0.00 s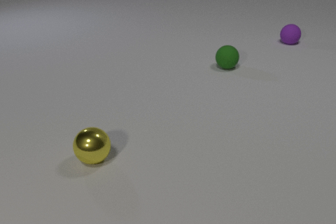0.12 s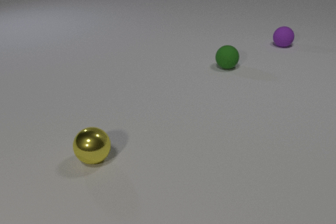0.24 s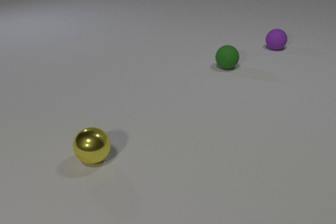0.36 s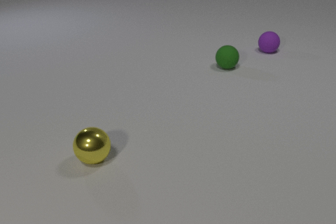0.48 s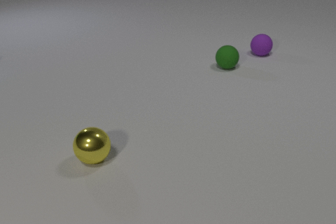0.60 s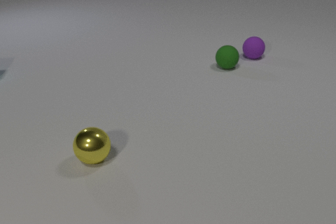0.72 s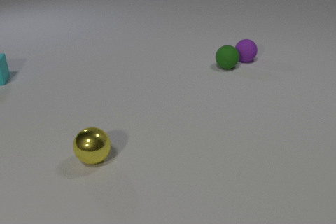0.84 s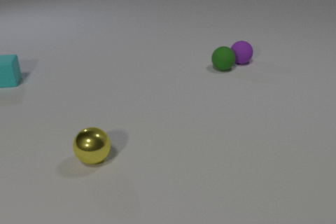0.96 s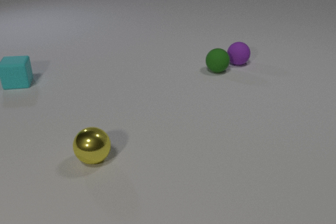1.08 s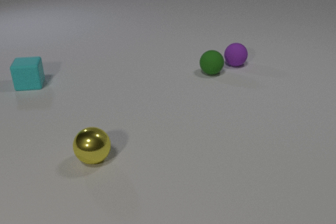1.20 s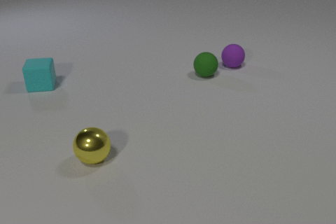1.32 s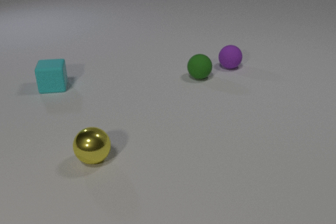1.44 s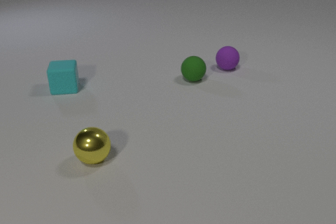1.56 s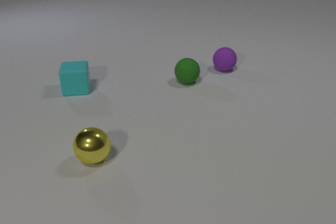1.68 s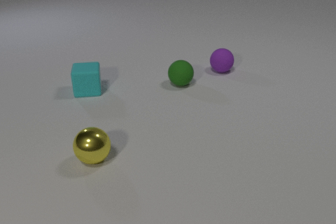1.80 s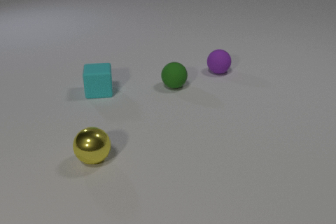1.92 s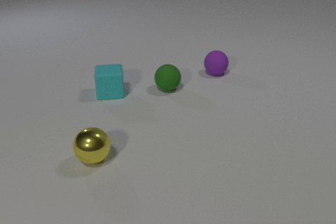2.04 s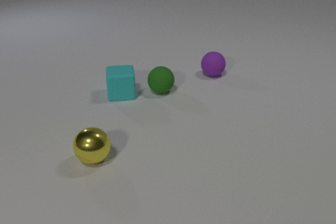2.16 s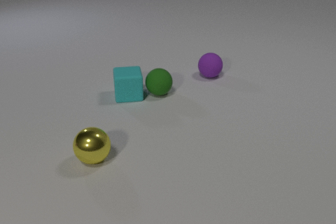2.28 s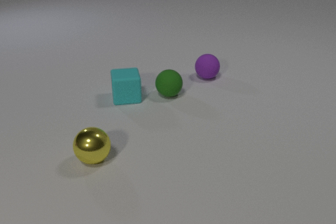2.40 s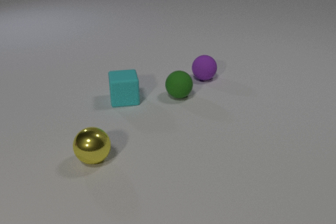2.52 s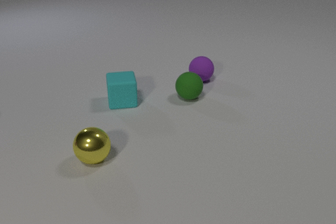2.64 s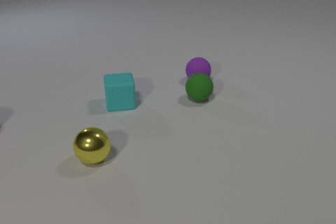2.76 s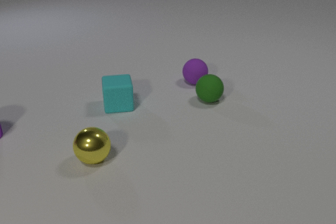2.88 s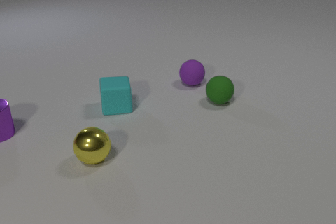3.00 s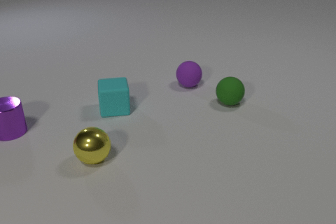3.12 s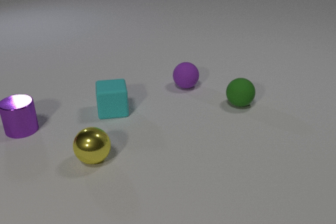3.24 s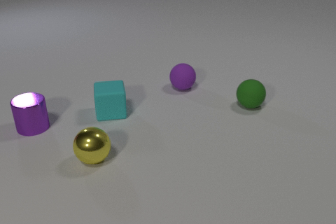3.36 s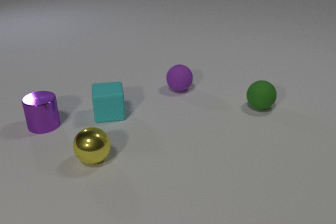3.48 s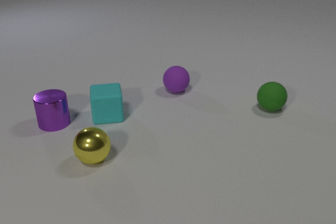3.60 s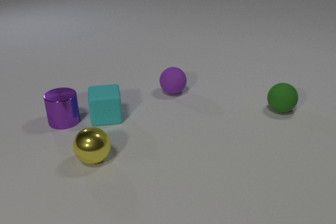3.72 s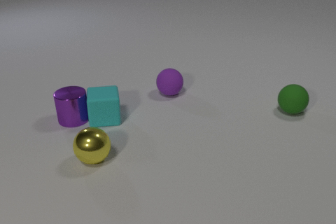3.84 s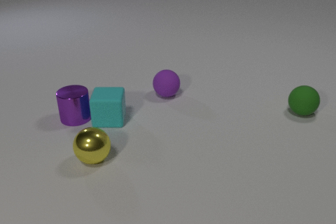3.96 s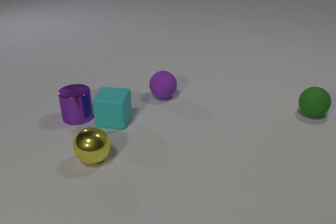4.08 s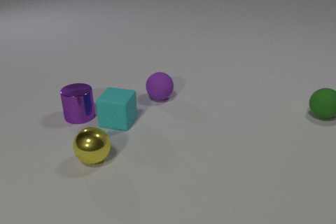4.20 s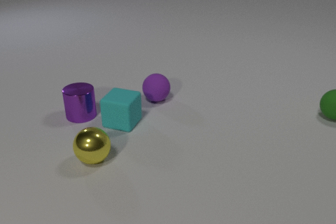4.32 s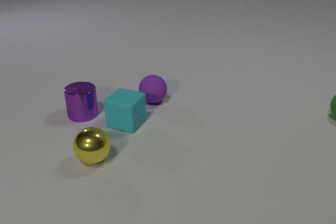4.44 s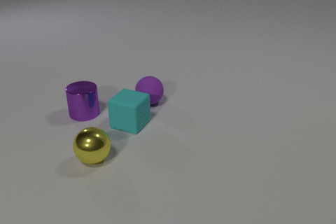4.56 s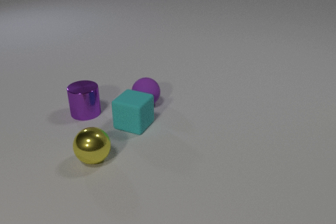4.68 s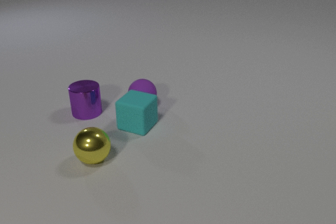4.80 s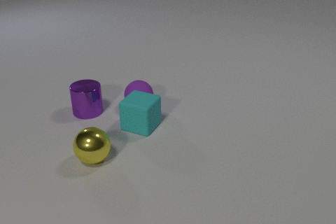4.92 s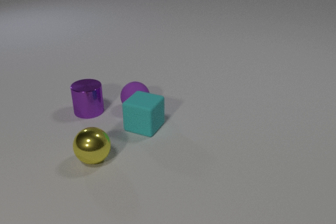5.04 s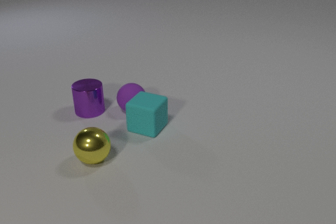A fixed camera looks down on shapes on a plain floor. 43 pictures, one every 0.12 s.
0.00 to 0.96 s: The purple rubber sphere rolls toward the camera and to the left. The green rubber sphere rolls toward the camera and to the left. The cyan rubber cube comes in at the left edge, slides to the right and toward the camera. The purple rubber sphere and the green rubber sphere collide.
0.96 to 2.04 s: The purple rubber sphere rolls toward the camera and to the left. The green rubber sphere rolls to the left and toward the camera. The cyan rubber cube slides to the right and toward the camera.
2.04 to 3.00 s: The purple rubber sphere rolls toward the camera and to the left. The green rubber sphere rolls to the right. The purple metal cylinder comes in at the left edge, slides to the right. The cyan rubber cube slides toward the camera. The green rubber sphere and the cyan rubber cube collide.
3.00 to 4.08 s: The purple rubber sphere rolls toward the camera and to the left. The green rubber sphere rolls to the right. The purple metal cylinder slides to the right. The cyan rubber cube slides toward the camera, spins so that its near face slides to the left, clockwise seen from above. The purple metal cylinder and the cyan rubber cube collide.
4.08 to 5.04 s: The purple rubber sphere rolls to the left and toward the camera. The green rubber sphere rolls to the right, leaves at the right edge. The purple metal cylinder slides to the right and away from the camera. The cyan rubber cube slides to the right and toward the camera.
How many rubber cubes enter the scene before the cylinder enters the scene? 1.
What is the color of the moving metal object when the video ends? purple.
What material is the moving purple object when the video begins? rubber.
